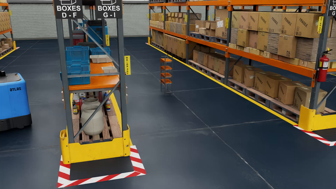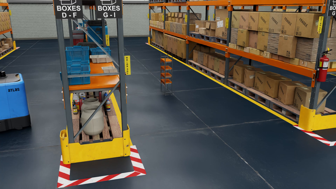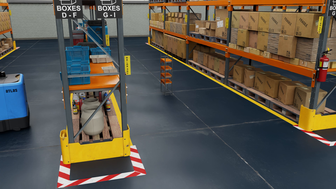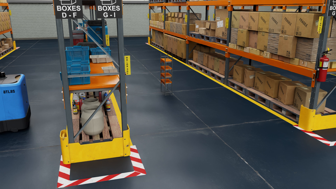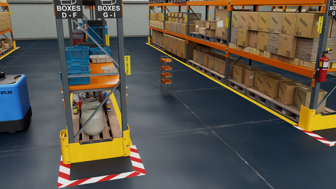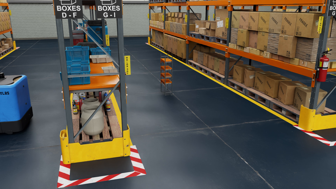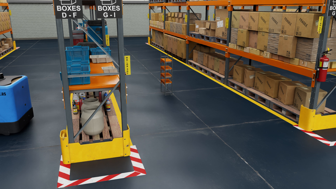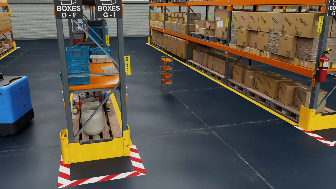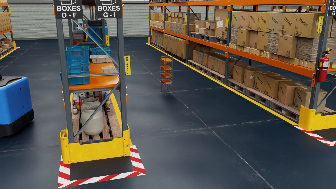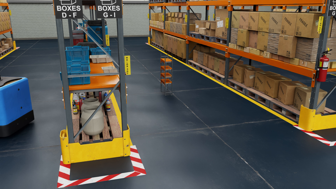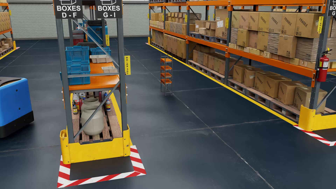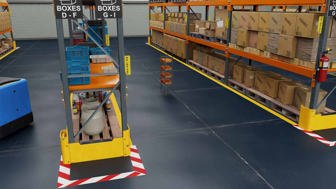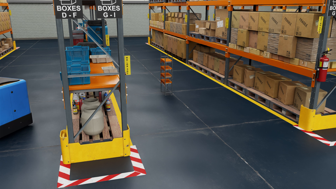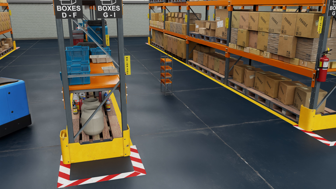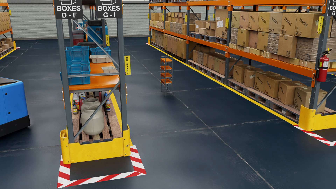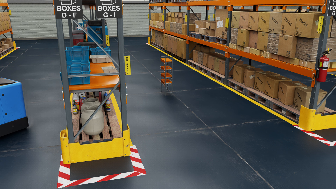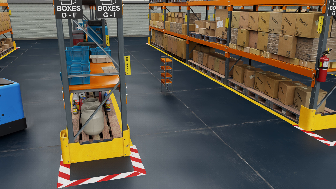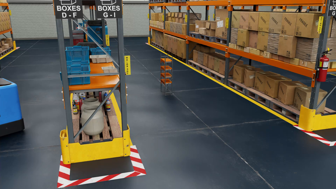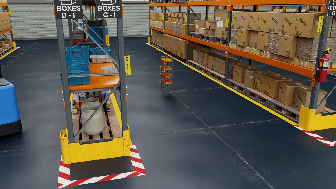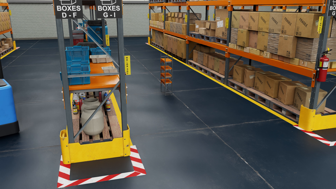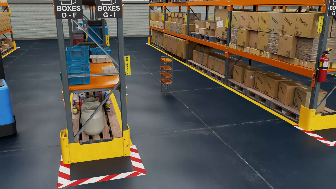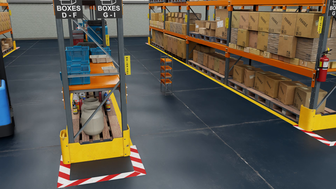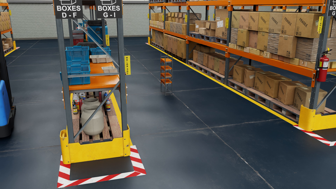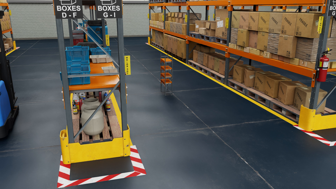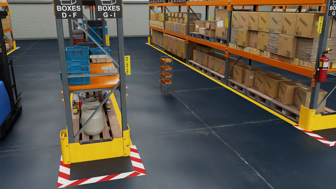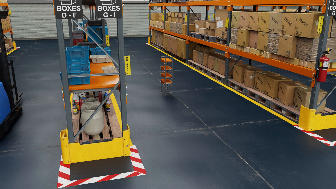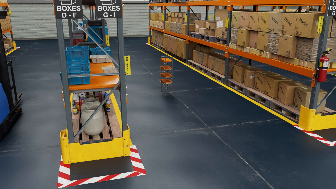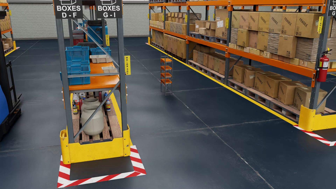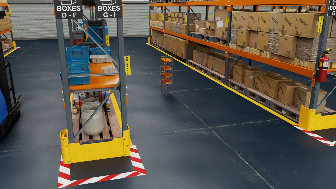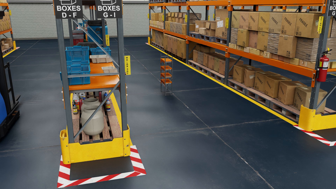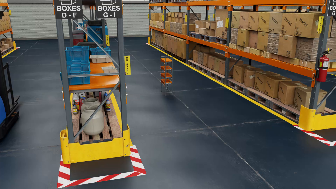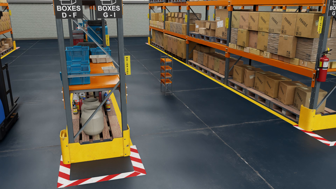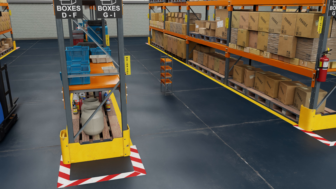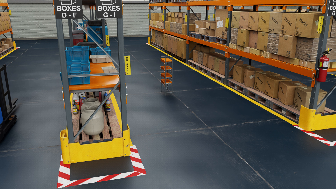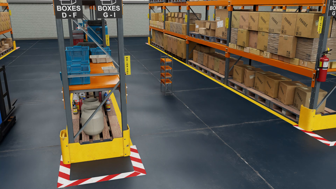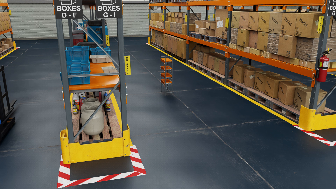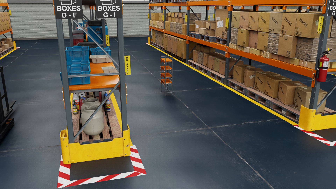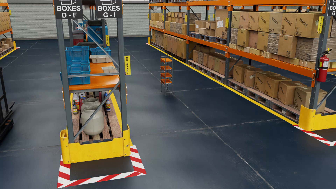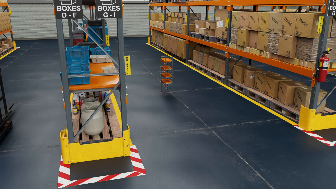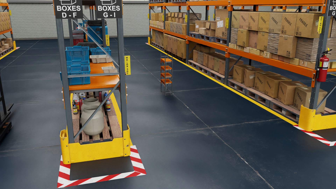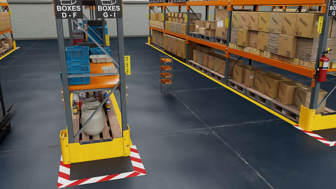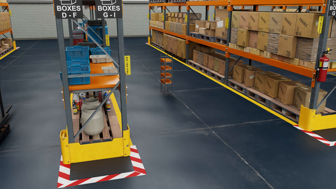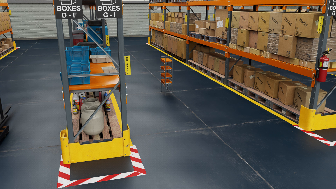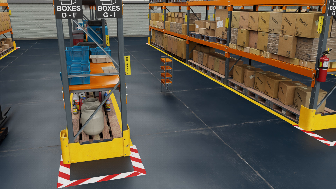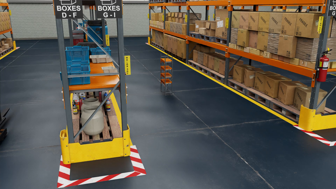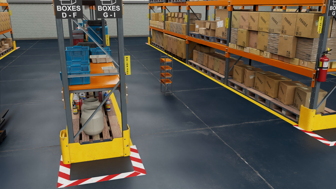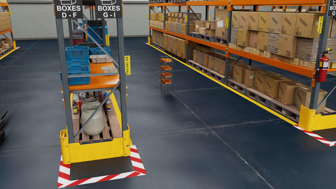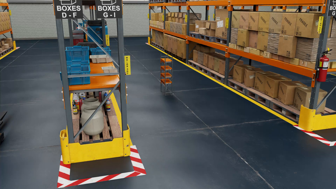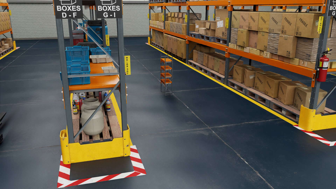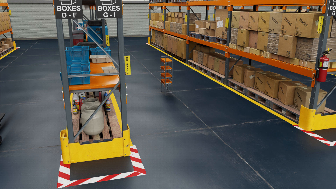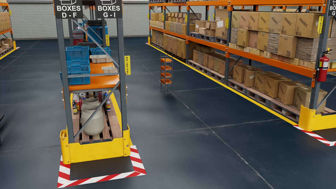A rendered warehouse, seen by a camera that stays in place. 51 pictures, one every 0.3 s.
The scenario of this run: A forklift runs into an object in its way.
